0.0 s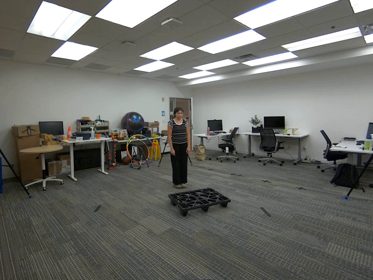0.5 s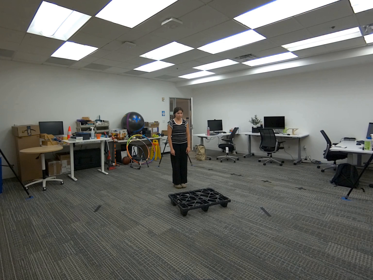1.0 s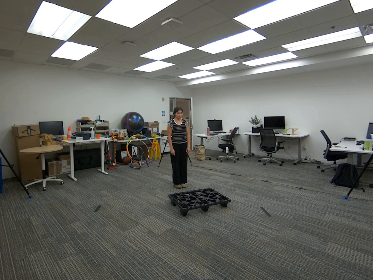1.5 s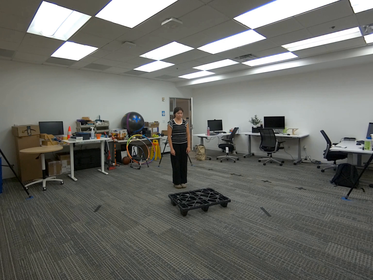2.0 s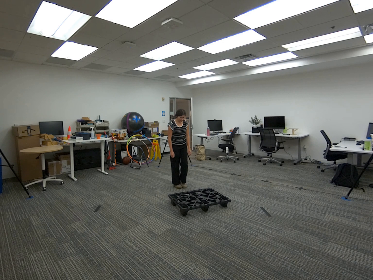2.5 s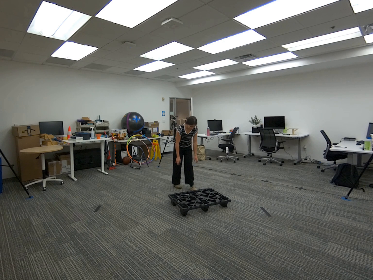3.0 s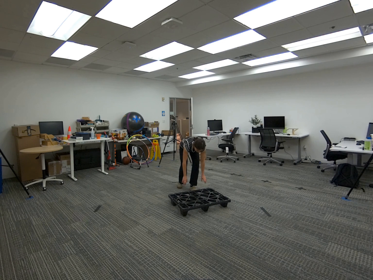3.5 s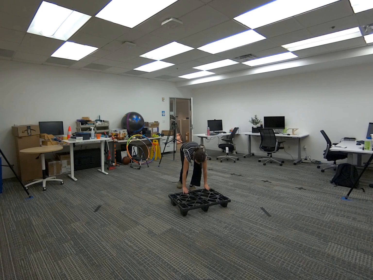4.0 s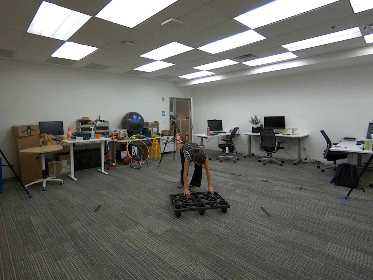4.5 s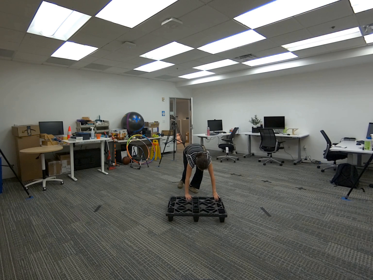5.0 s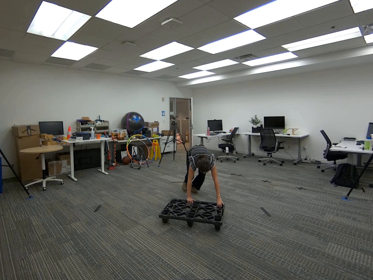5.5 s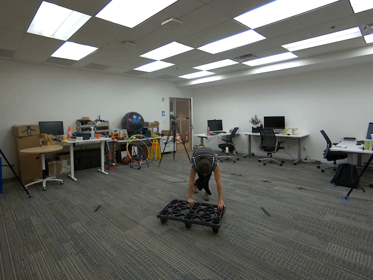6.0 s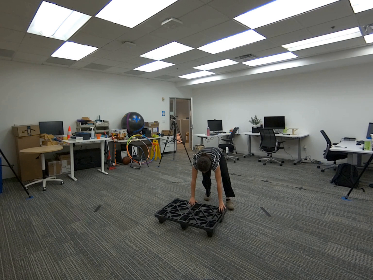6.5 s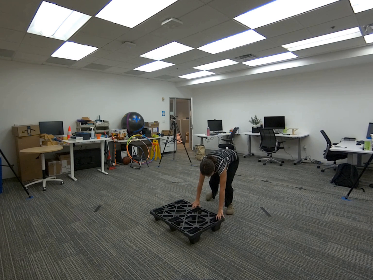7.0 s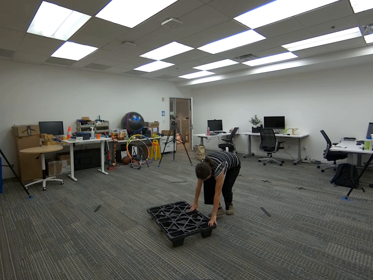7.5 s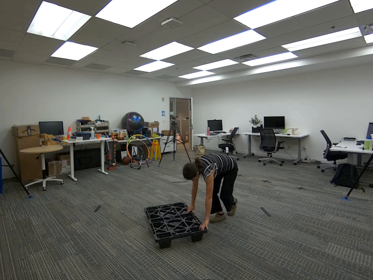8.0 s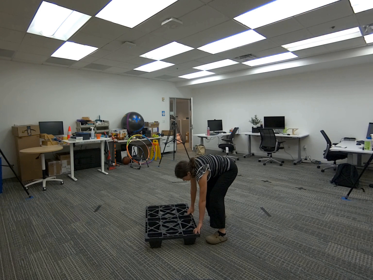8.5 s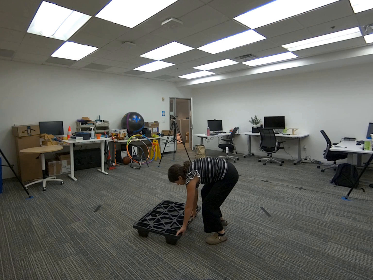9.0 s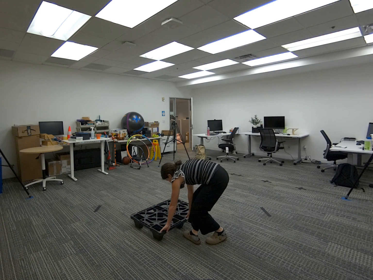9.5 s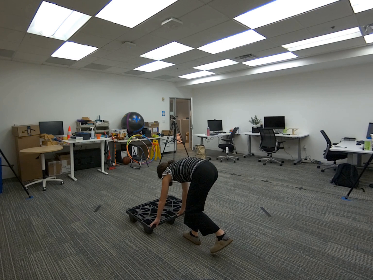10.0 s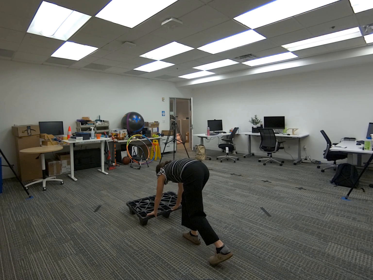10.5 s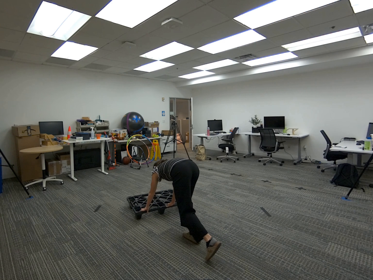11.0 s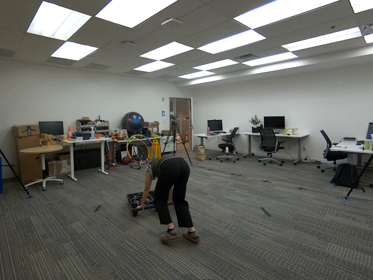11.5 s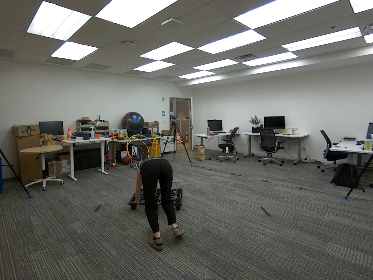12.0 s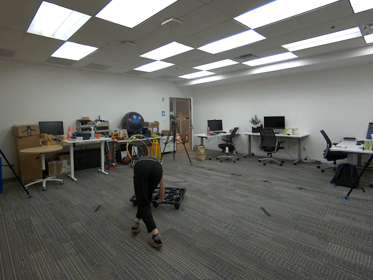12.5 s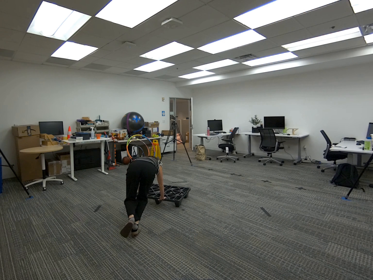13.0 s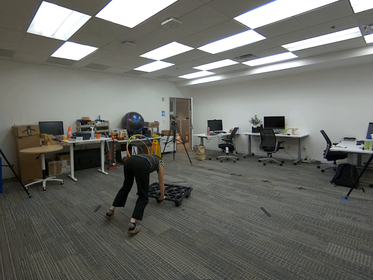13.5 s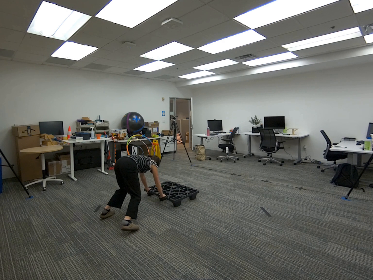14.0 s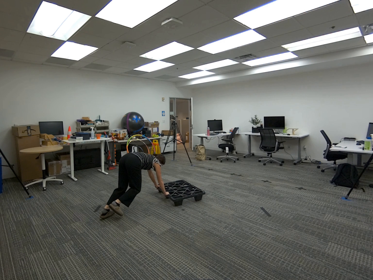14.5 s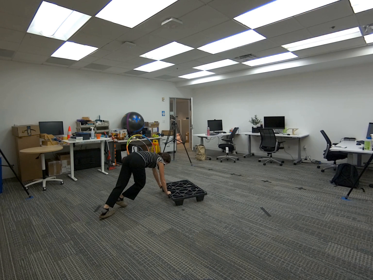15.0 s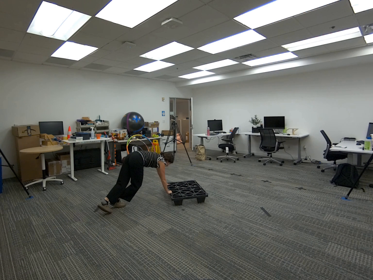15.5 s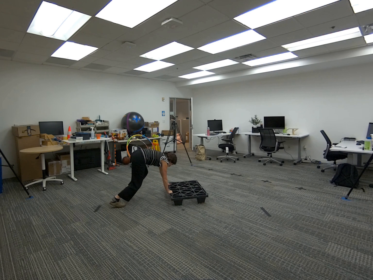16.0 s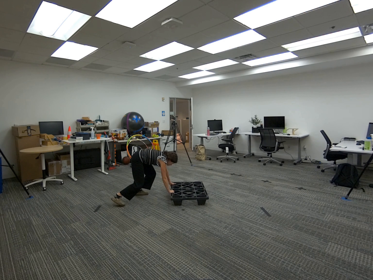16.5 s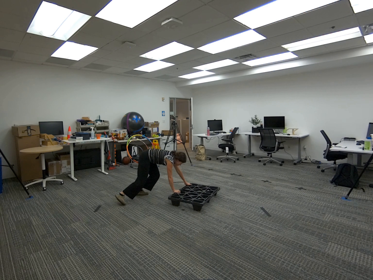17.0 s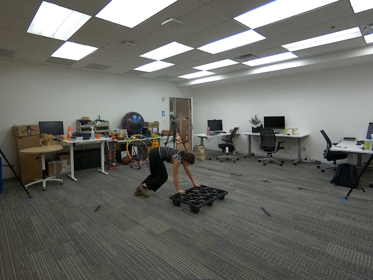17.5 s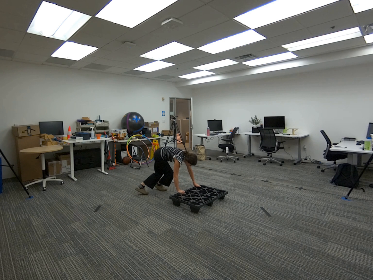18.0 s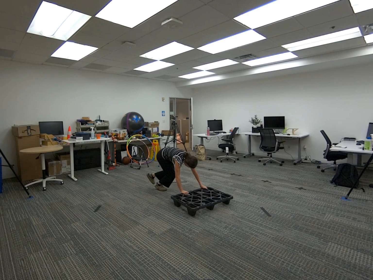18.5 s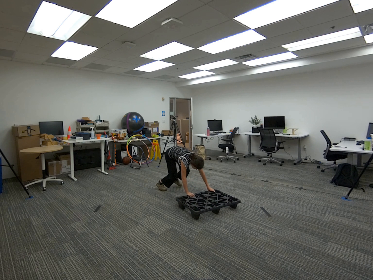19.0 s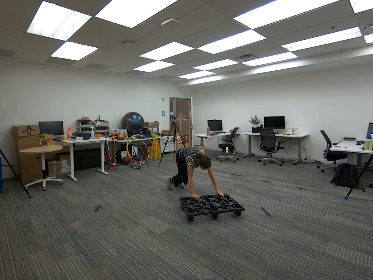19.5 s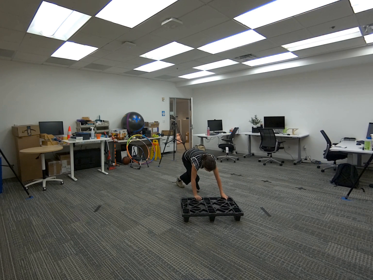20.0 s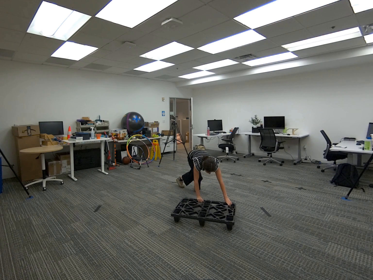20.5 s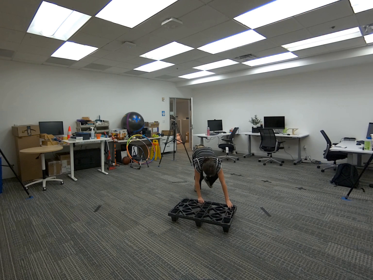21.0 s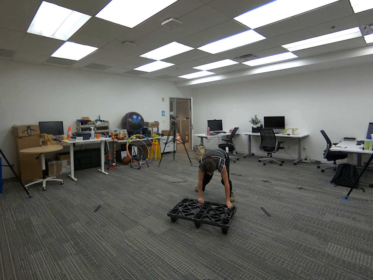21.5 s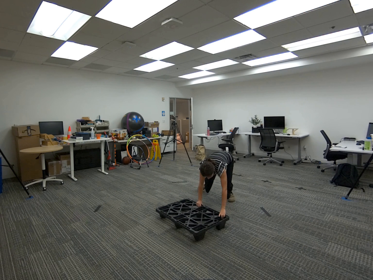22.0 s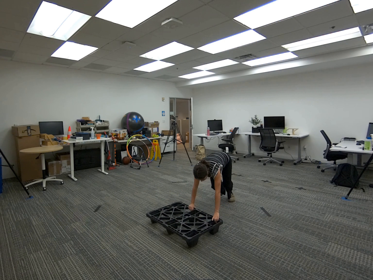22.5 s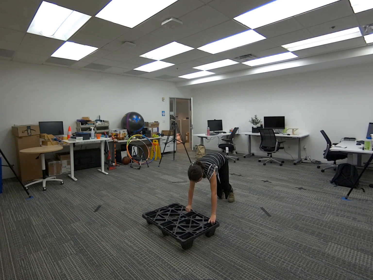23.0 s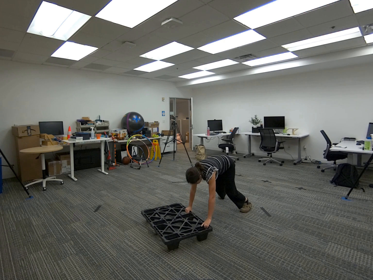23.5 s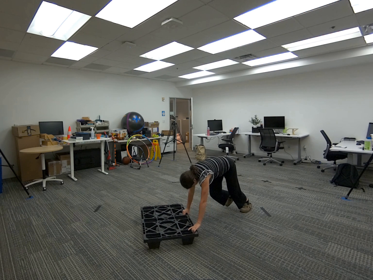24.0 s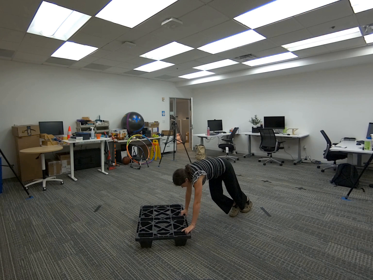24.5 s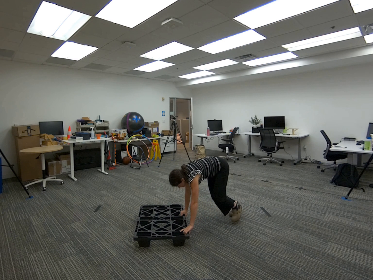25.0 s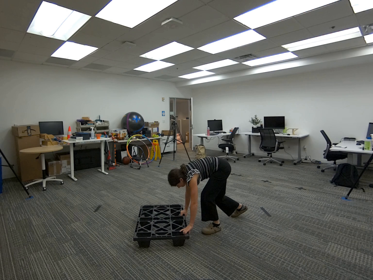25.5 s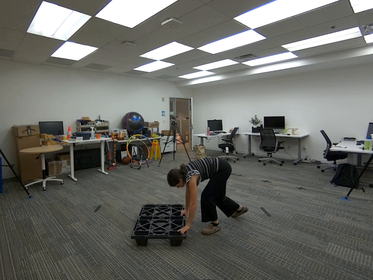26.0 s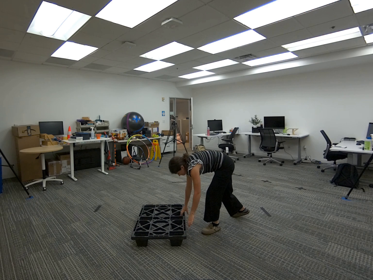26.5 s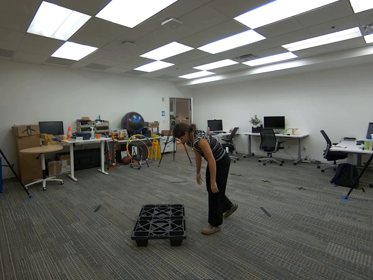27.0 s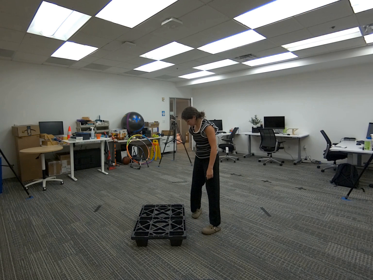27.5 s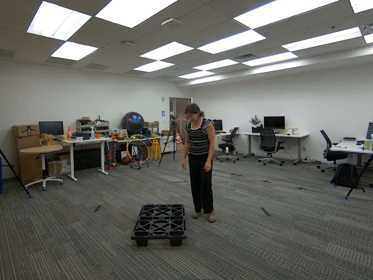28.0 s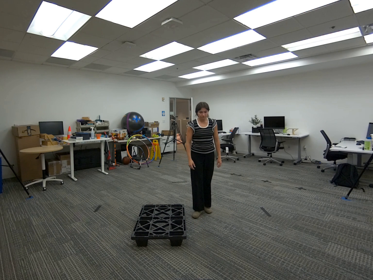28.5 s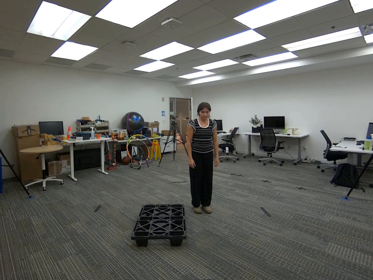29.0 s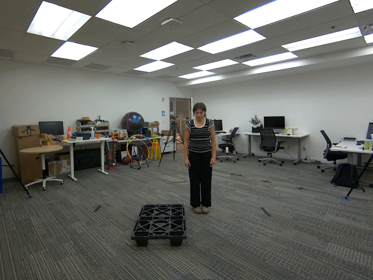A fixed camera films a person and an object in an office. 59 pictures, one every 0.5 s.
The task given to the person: Walk over to the platform on the ground and push the platform away from you.
